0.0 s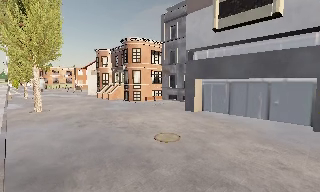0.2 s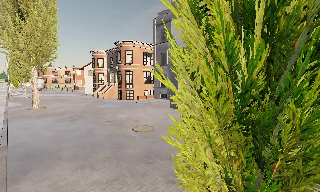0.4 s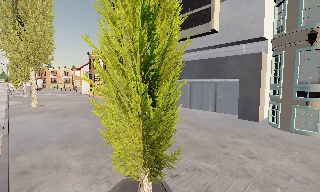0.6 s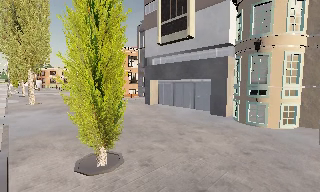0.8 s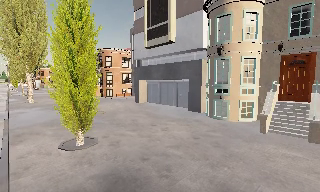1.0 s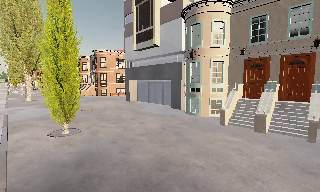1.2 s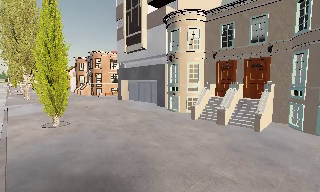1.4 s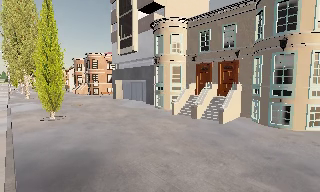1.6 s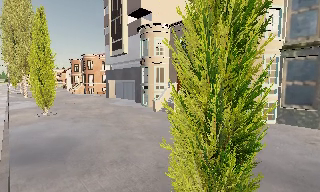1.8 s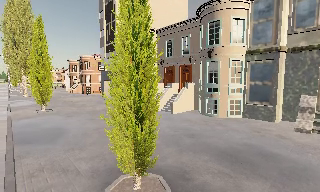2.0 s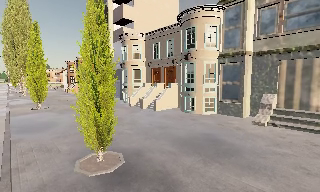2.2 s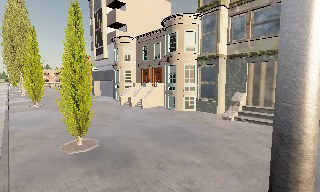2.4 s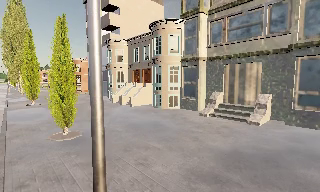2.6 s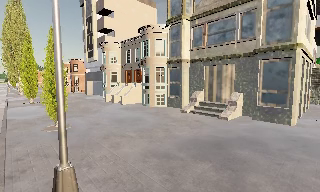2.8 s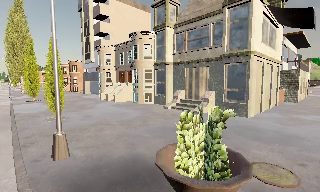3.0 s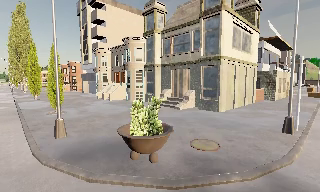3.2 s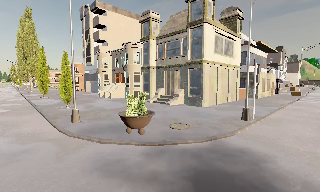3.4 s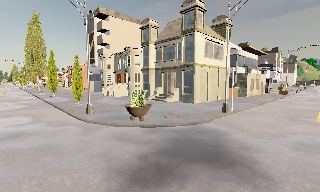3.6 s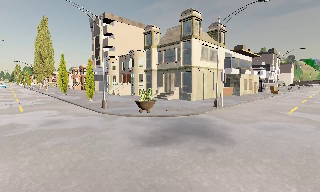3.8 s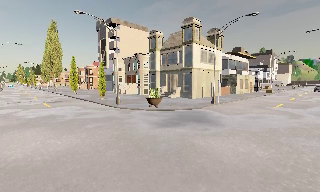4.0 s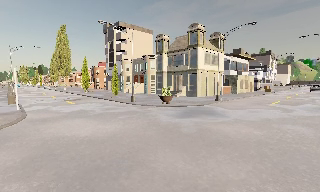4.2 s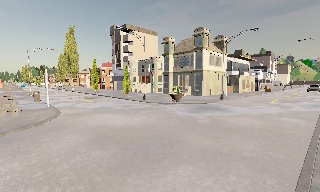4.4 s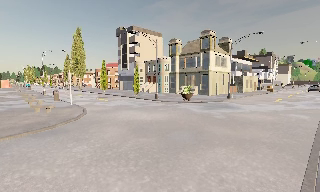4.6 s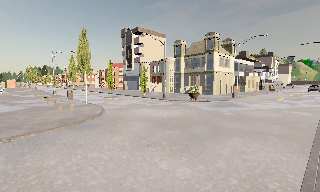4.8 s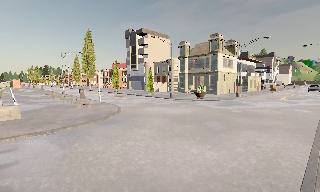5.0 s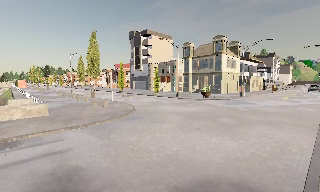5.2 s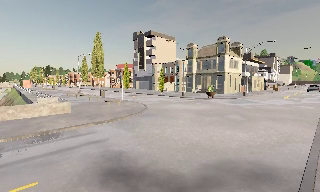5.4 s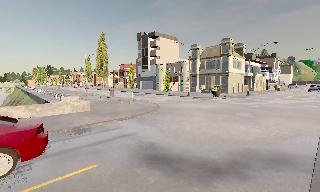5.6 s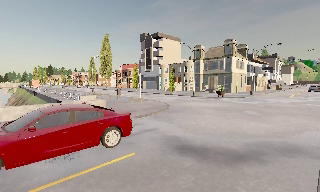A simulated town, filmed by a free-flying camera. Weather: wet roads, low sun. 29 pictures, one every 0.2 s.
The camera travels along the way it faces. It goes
backward.
0.0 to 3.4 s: The camera travels backward and to its right, about 30 m, so what stands in front gets smaller.
3.4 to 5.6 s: The camera travels backward and to its left, about 18 m, so what stands in front gets smaller. It loses speed.
The film runs backward here.
